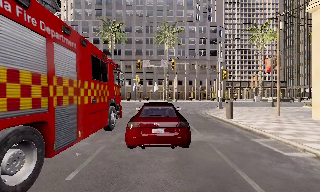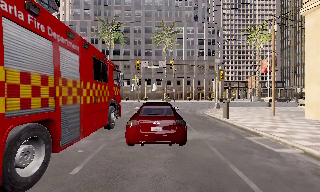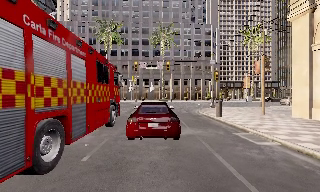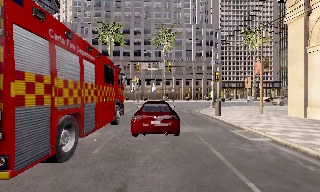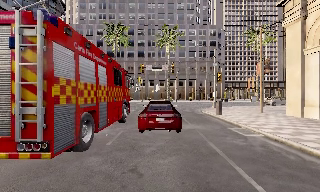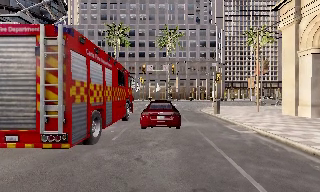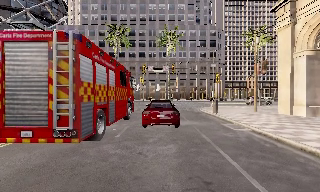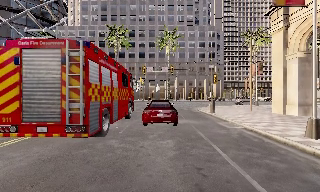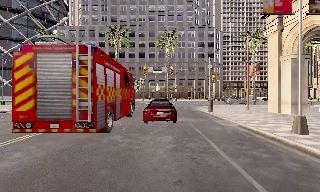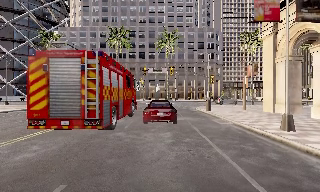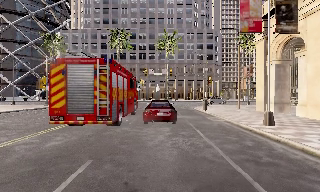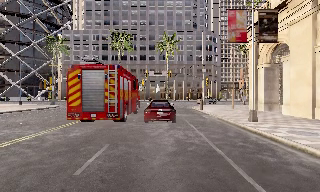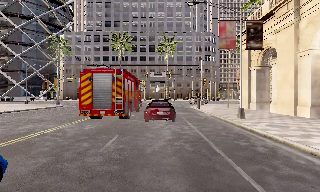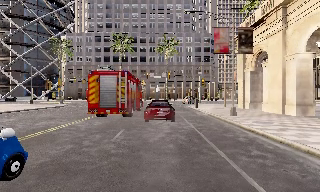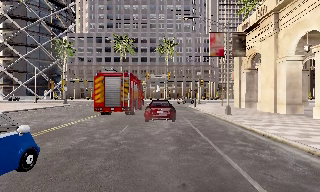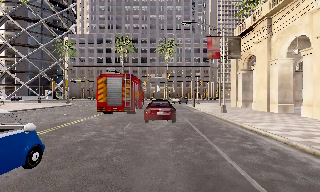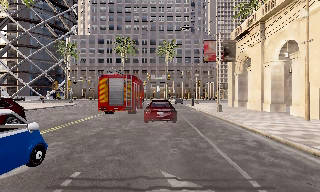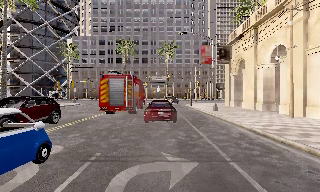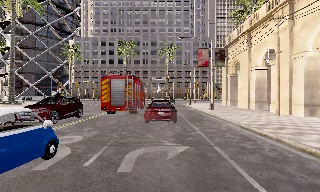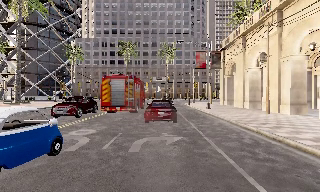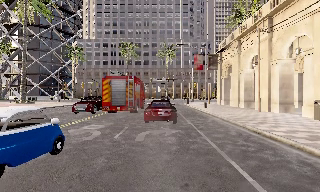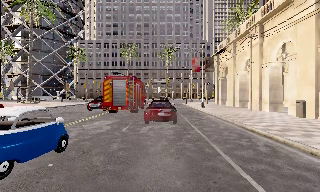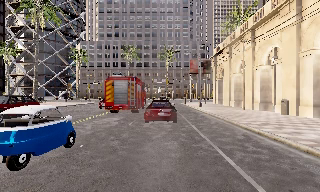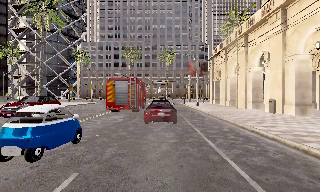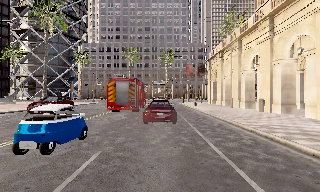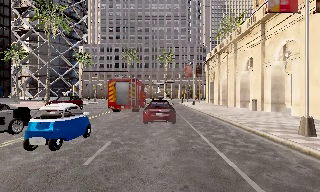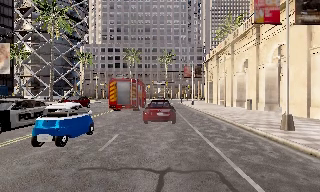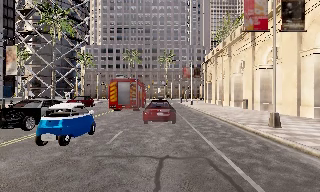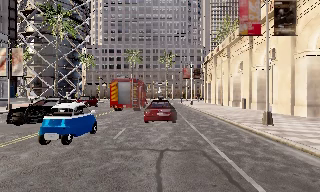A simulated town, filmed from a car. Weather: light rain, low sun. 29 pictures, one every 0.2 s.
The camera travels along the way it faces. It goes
backward.
0.0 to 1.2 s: The camera travels backward, about 3 m, so what stands in front gets smaller.
1.2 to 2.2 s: The camera travels backward, about 4.5 m, so what stands in front gets smaller. It gains speed.
2.2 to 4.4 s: The camera travels backward, about 13 m, so what stands in front gets smaller.
4.4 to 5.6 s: The camera travels backward, about 6 m, so what stands in front gets smaller. It loses speed.
The film runs backward here.
